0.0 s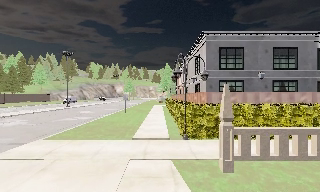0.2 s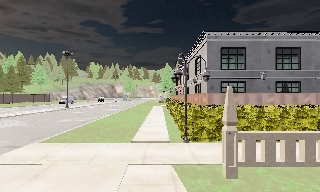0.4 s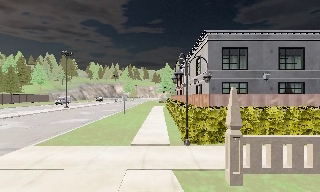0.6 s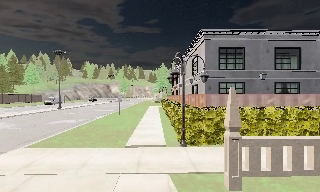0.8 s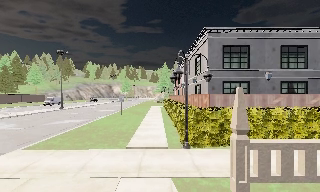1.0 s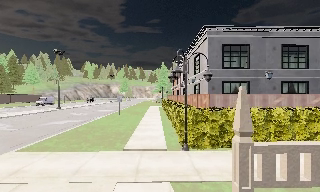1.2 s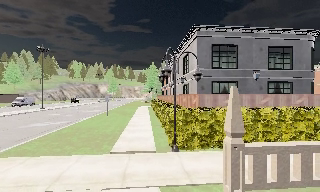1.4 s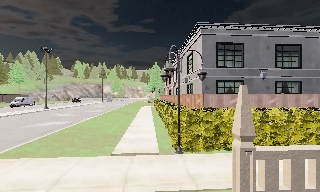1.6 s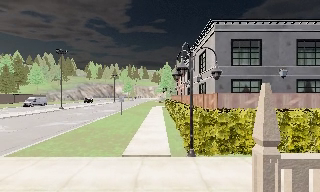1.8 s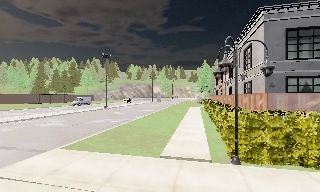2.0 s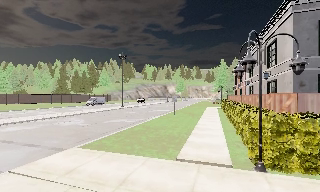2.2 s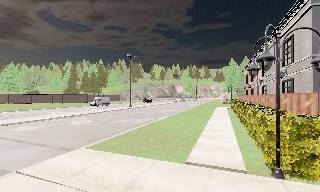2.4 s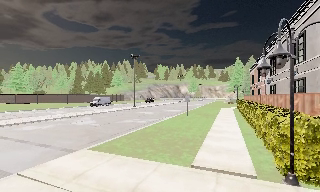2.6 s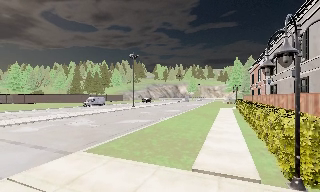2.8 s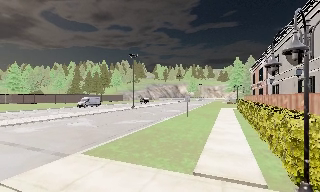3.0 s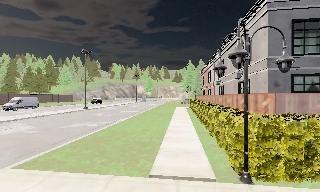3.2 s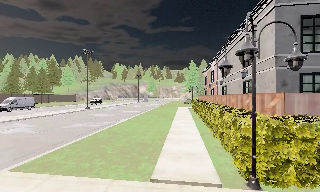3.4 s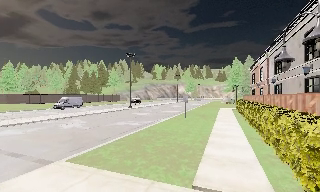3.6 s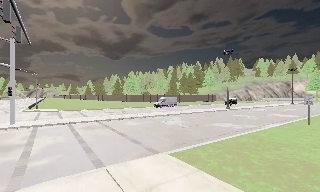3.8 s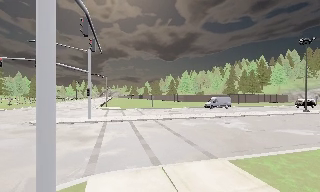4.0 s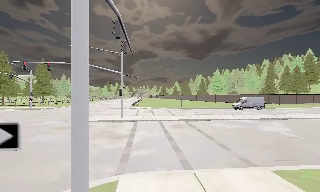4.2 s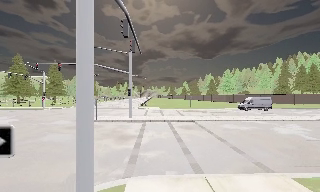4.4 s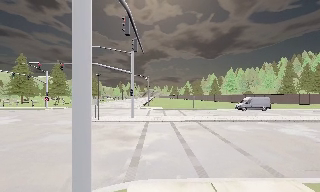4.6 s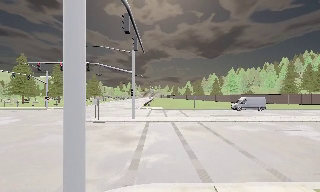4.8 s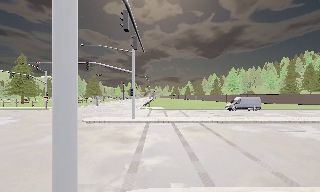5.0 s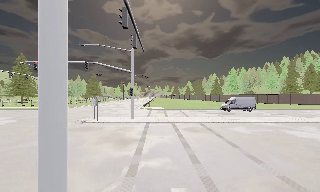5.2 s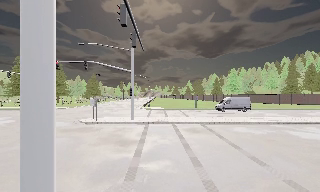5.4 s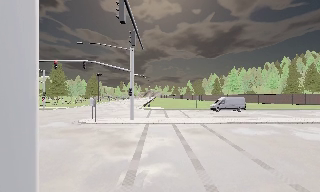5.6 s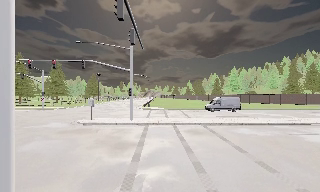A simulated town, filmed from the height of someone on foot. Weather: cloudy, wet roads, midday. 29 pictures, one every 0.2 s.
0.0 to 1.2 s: The camera travels forward, about 1.5 m, so what stands in front looms larger.
1.2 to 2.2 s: The camera pans to its left, which is counterclockwise from overhead, by about 25 degrees. It travels forward, about 1.5 m, so what stands in front looms larger.
2.2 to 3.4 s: The camera travels forward, about 1.5 m, so what stands in front looms larger.
3.4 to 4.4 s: The camera swings to its left by about 65 degrees, and the scene slides to the right. It travels forward, about 1 m.
4.4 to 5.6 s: The camera travels forward, about 1.5 m, so what stands in front looms larger.
The film runs forward here.
